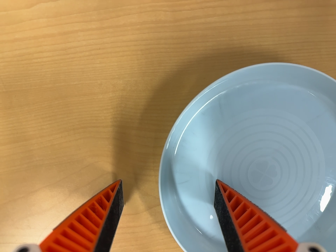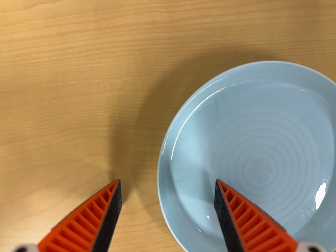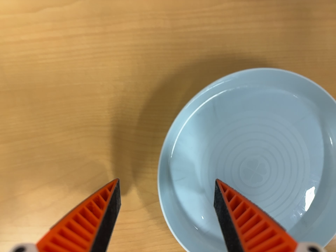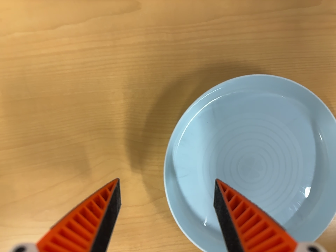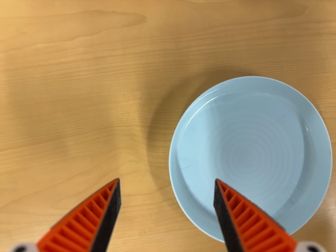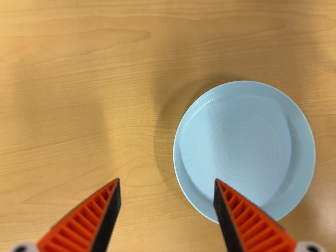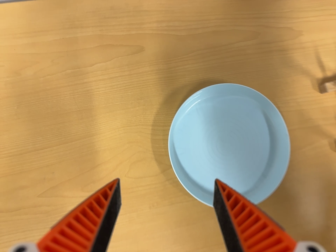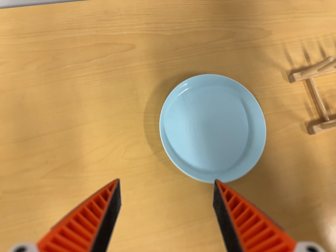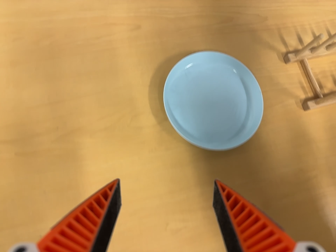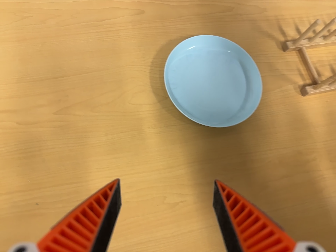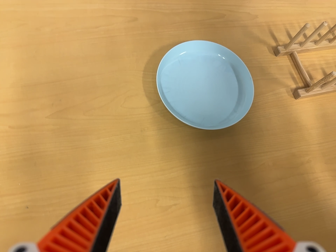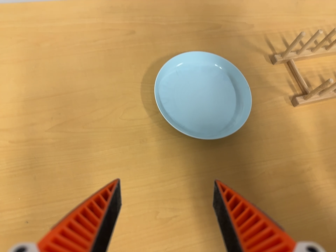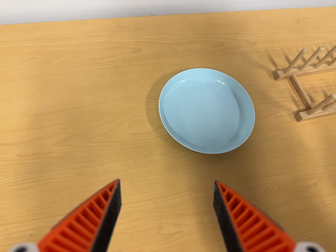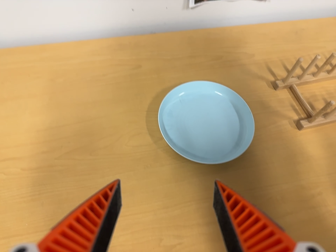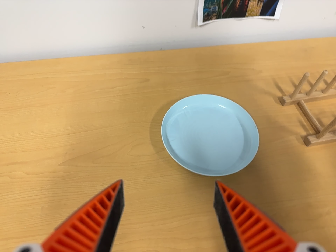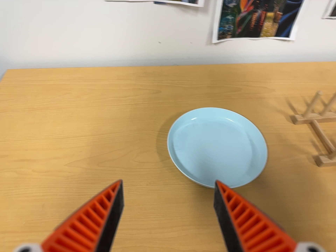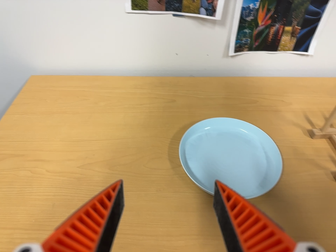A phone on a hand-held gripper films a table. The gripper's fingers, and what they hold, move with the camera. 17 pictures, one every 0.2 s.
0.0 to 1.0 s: The camera travels backward, about 12 cm, so what stands in front gets smaller. Its aim tips toward the top of its view by about 10 degrees.
1.0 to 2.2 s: The camera travels toward the bottom of its view and backward, about 26 cm. Its aim tips toward the top of its view by about 20 degrees.
2.2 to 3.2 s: The camera pans to its left by about 15 degrees. It travels toward the bottom of its view and to its right, about 10 cm. Its aim tips toward the top of its view by about 20 degrees, and the scene shifts downward.
The film runs backward here.
